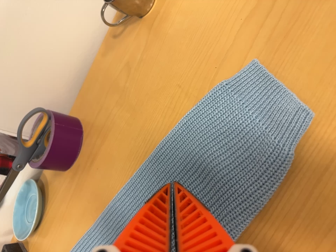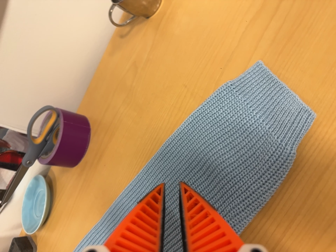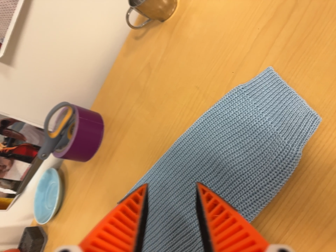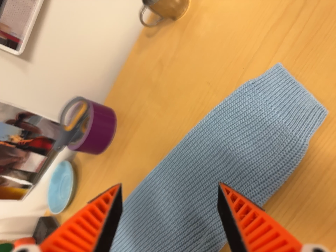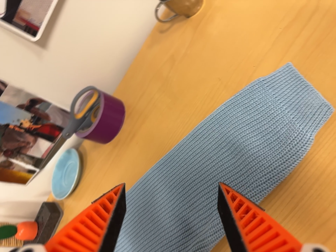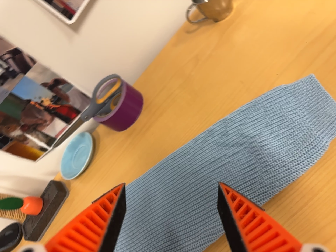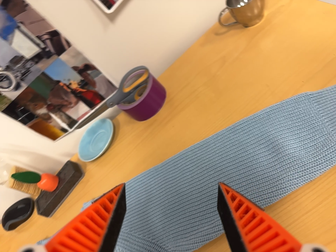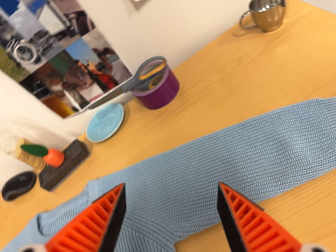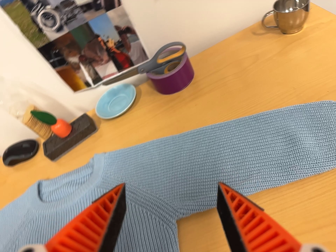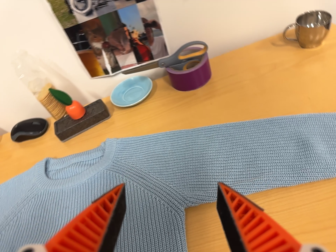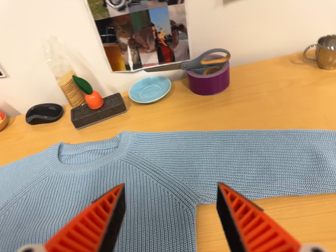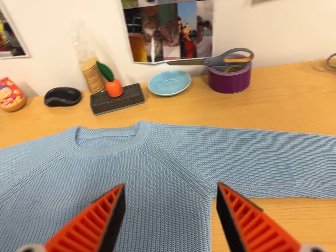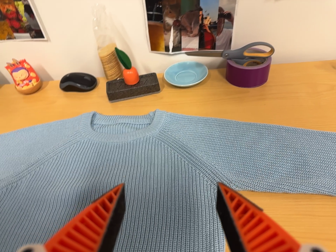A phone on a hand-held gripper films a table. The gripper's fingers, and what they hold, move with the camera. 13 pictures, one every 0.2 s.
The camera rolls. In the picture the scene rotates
clockwise.
0.0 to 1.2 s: The camera travels to its left, backward and toward the bottom of its view, about 16 cm, so close, fixed things drift to the right. It rolls about its line of sight by about 20 degrees, and the scene rotates clockwise.
1.2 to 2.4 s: The camera travels to its left and toward the bottom of its view, about 24 cm, so close, fixed things drift to the right. It rolls about its line of sight by about 40 degrees, and the scene rotates clockwise.
The film runs forward here.
